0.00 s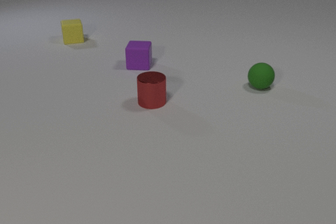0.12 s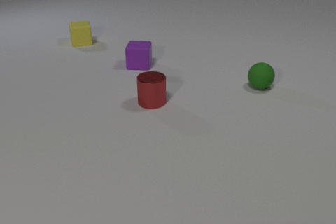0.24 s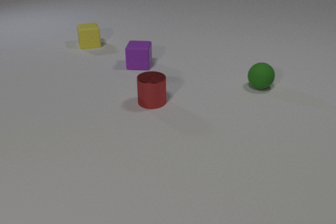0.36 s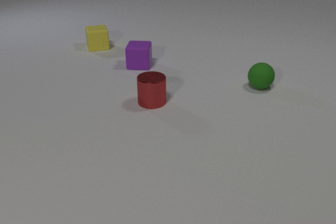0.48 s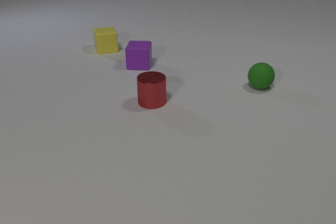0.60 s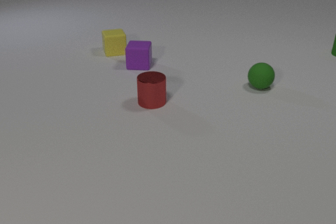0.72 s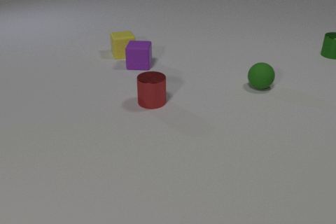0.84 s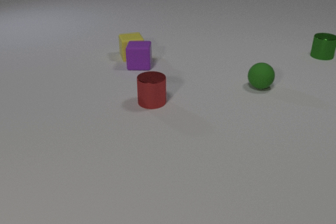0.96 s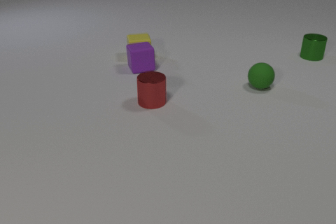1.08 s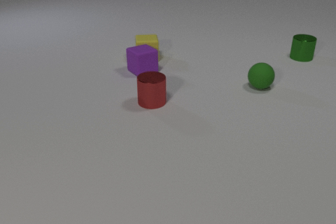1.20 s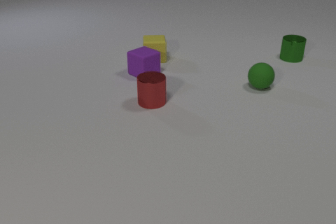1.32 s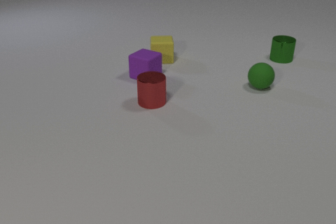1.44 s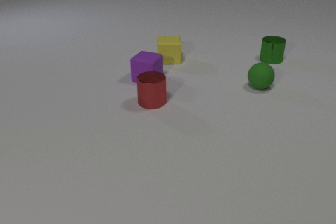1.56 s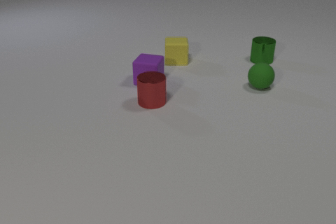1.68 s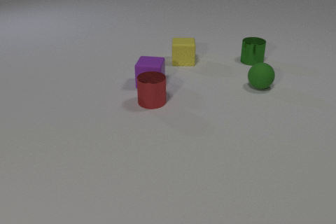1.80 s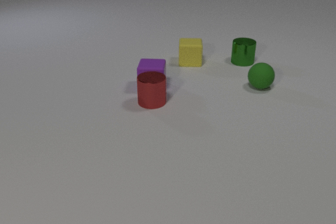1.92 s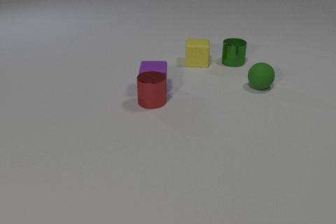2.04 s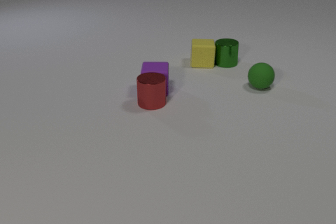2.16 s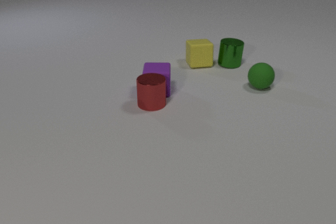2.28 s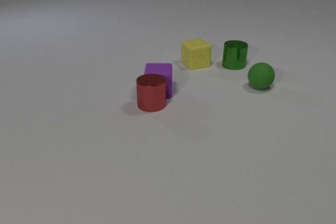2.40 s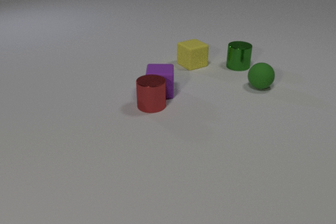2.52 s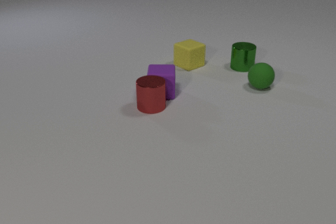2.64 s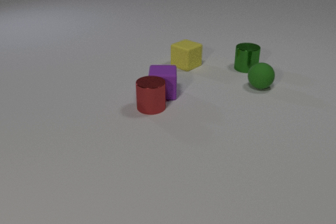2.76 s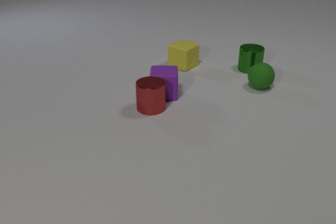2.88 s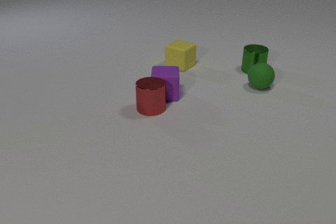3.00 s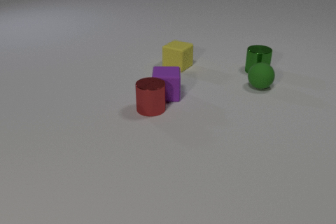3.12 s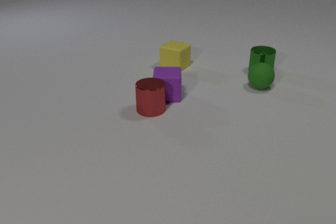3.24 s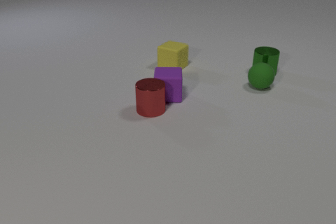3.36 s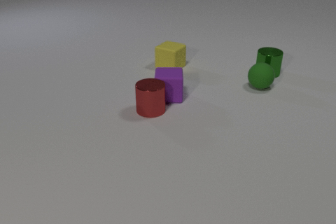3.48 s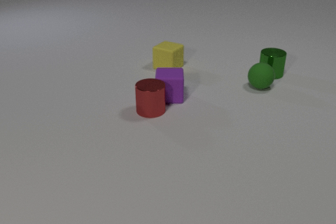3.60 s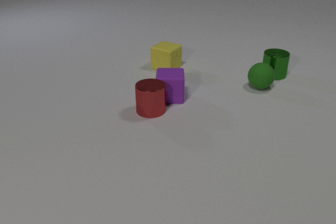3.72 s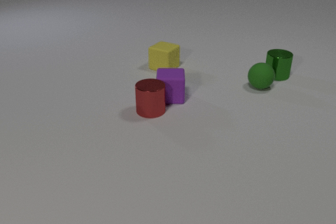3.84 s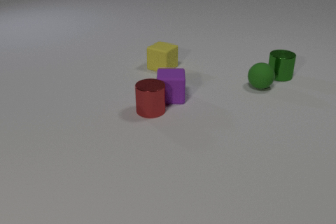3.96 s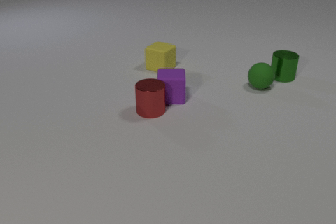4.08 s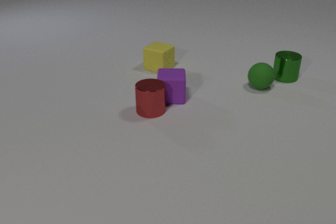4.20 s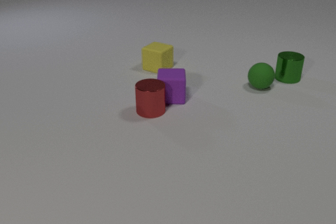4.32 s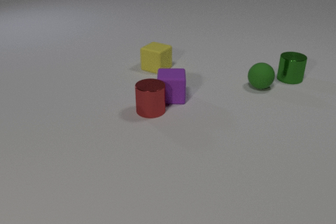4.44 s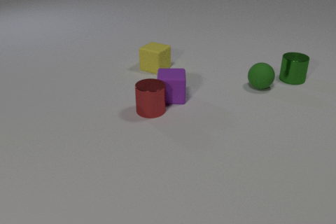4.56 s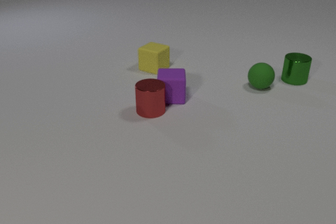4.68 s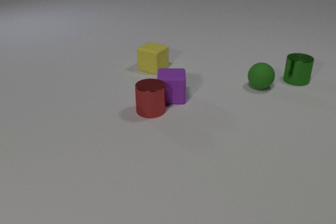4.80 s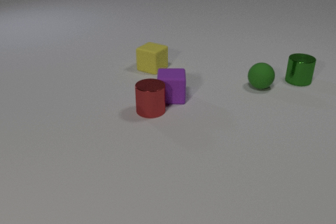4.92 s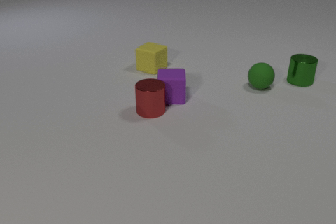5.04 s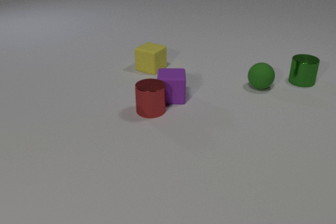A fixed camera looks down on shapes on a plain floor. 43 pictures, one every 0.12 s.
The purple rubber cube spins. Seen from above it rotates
counterclockwise.
The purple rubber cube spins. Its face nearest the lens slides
to the right.
0.00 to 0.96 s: The yellow rubber cube slides to the right and toward the camera. The purple rubber cube slides toward the camera, spins counterclockwise seen from above by about 30 degrees, its near face sliding to the right. The green metal cylinder comes in at the right edge, slides to the left and toward the camera. The yellow rubber cube and the purple rubber cube collide.
0.96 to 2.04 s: The yellow rubber cube slides to the right. The purple rubber cube slides toward the camera, spins so that its near face slides to the right, counterclockwise seen from above. The green metal cylinder slides to the left and toward the camera. The purple rubber cube and the red metal cylinder collide. The yellow rubber cube and the green metal cylinder collide.
2.04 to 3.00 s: The yellow rubber cube slides to the left, spins so that its near face slides to the right, counterclockwise seen from above. The purple rubber cube slides toward the camera and to the right. The green metal cylinder slides to the right and toward the camera. The red metal cylinder slides toward the camera.
3.00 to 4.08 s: The yellow rubber cube slides to the left. The green metal cylinder slides to the right.
4.08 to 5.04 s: The yellow rubber cube slides to the left. The green metal cylinder slides to the right.
What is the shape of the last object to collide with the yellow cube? cylinder.
Are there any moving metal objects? yes.
What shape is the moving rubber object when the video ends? cube.
